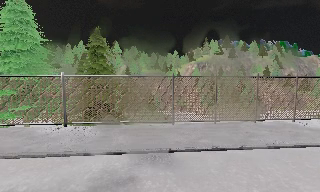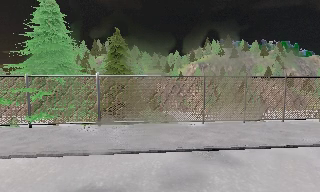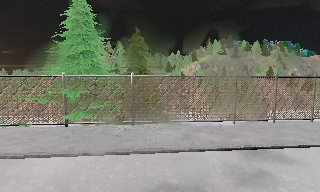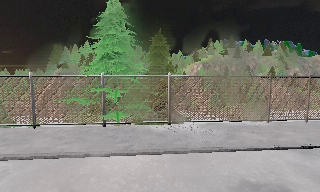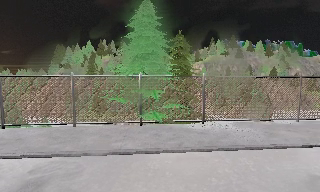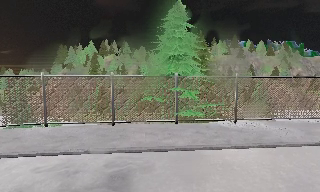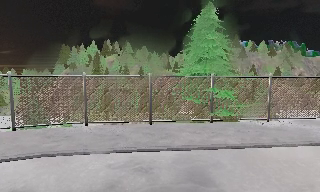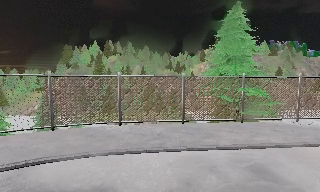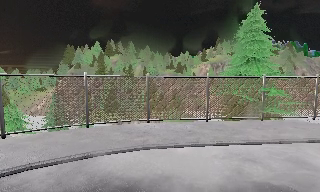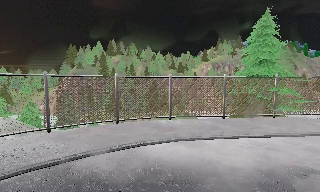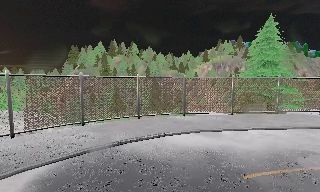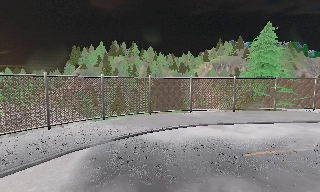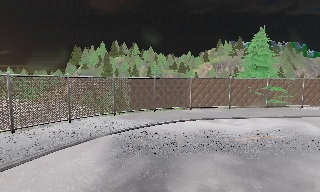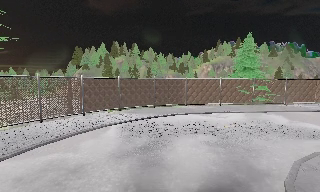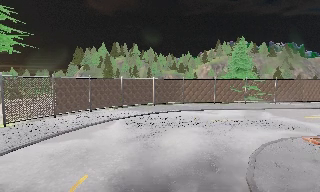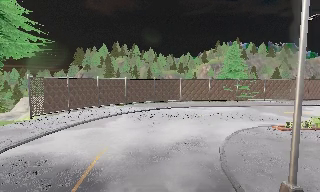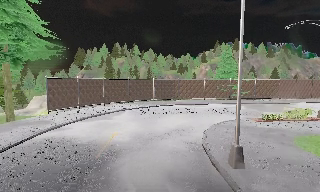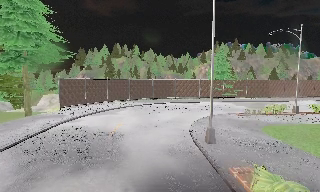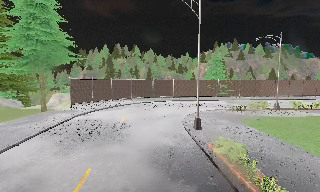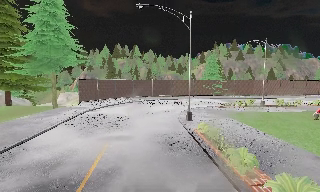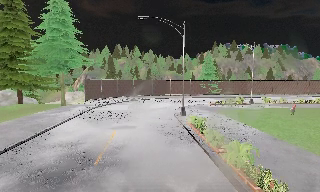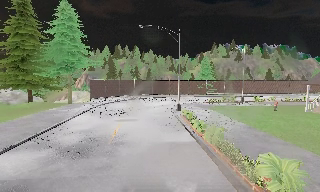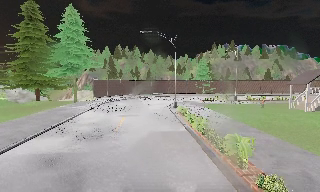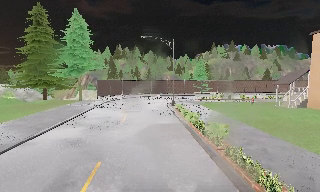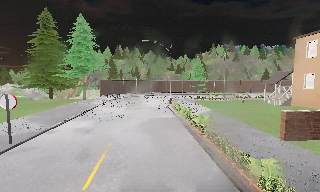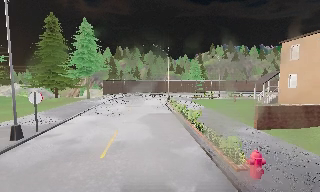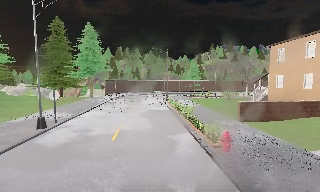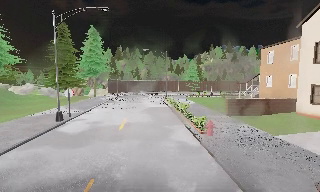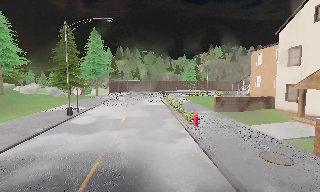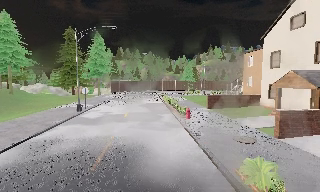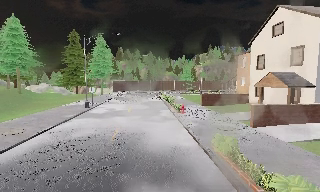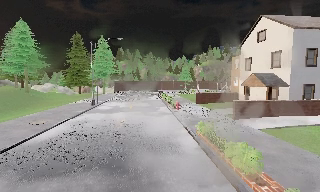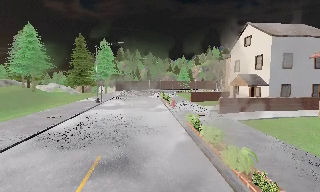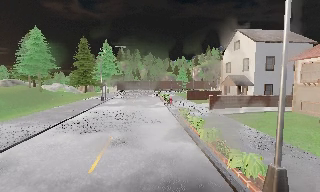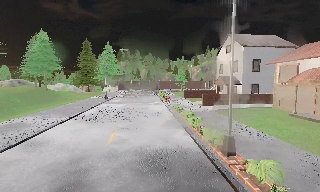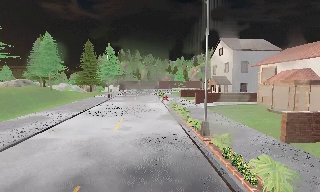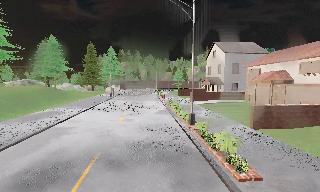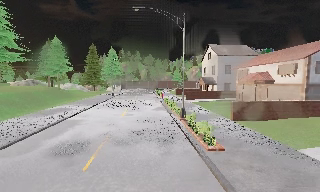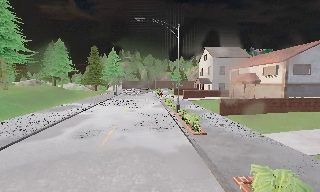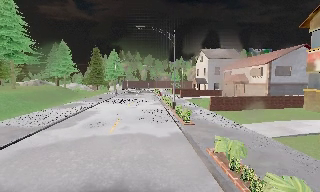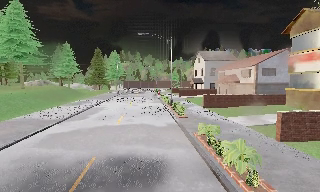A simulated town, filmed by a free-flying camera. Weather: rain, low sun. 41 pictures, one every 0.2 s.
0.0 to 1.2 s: The camera travels to its left, about 13 m, so close, fixed things drift to the right.
1.2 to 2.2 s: The camera travels to its left and backward, about 9 m, so close, fixed things drift to the right.
2.2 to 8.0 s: The camera travels backward, about 55 m, so what stands in front gets smaller.
The film runs backward here.
